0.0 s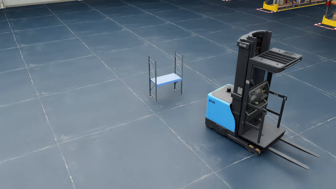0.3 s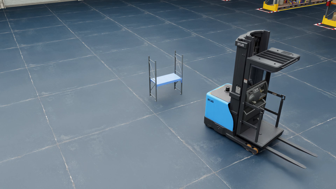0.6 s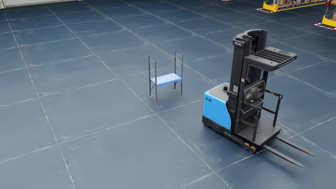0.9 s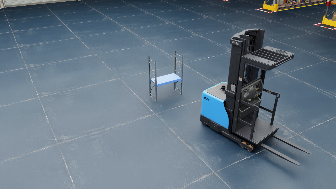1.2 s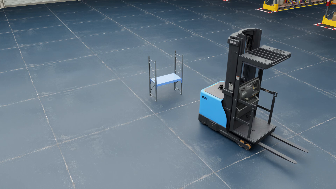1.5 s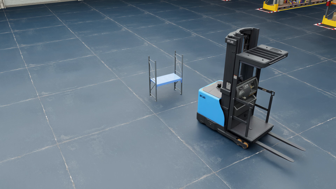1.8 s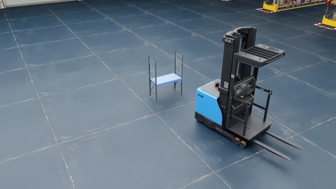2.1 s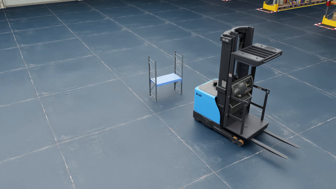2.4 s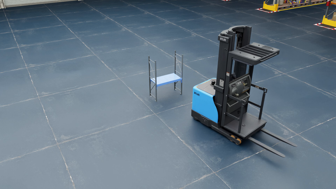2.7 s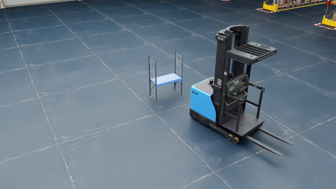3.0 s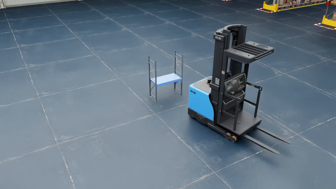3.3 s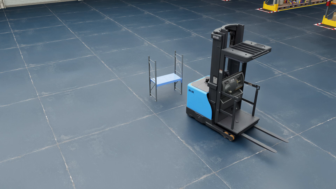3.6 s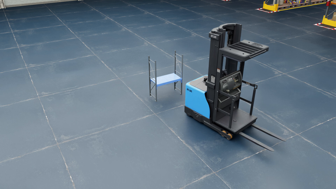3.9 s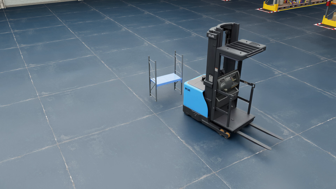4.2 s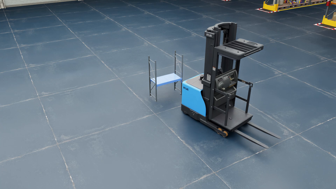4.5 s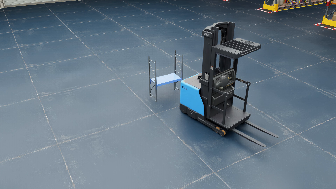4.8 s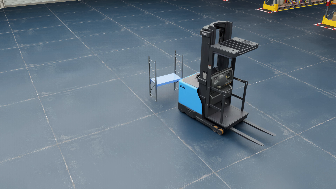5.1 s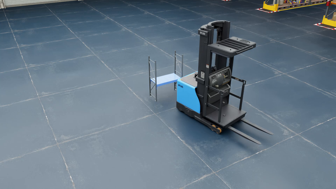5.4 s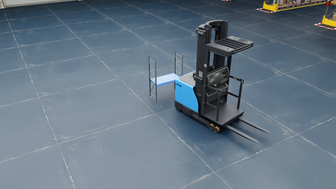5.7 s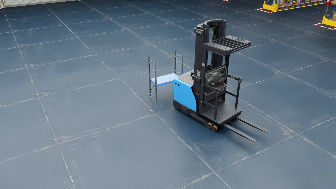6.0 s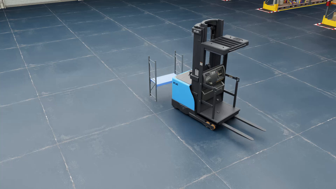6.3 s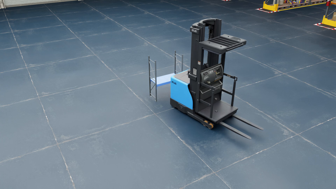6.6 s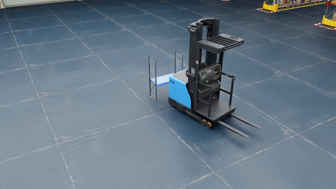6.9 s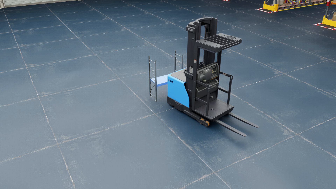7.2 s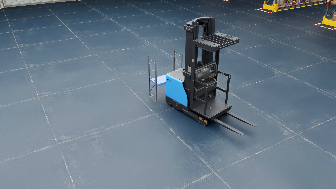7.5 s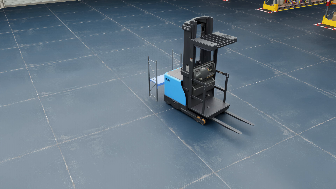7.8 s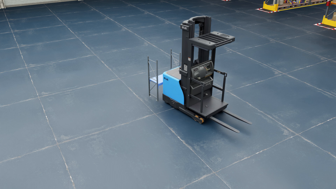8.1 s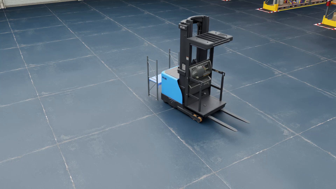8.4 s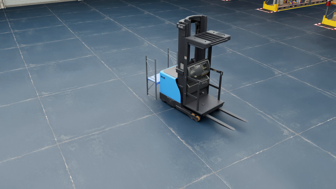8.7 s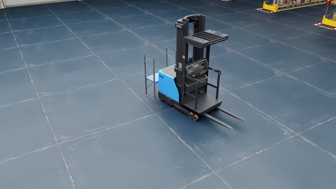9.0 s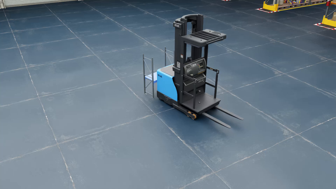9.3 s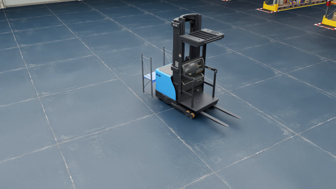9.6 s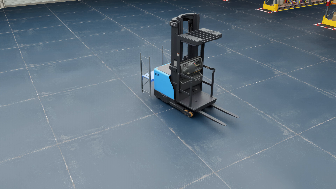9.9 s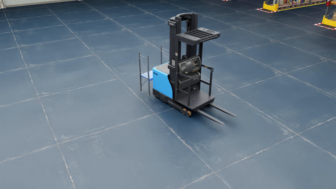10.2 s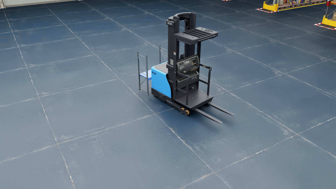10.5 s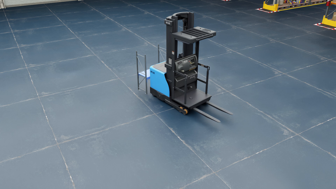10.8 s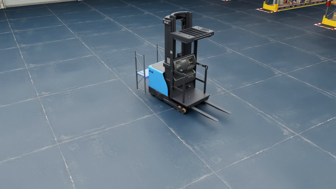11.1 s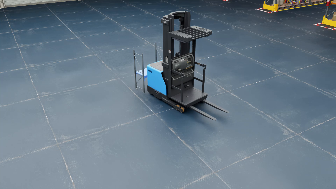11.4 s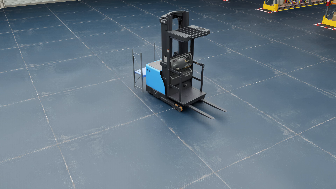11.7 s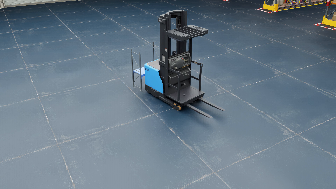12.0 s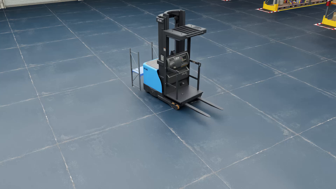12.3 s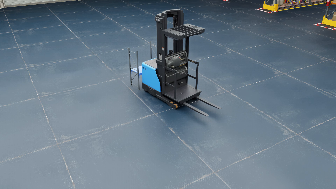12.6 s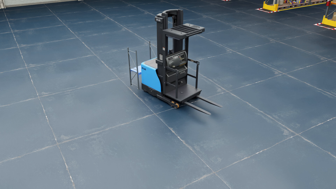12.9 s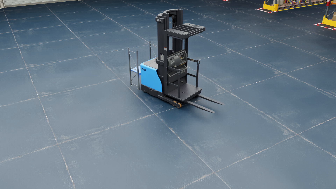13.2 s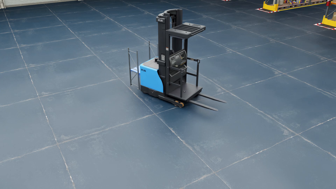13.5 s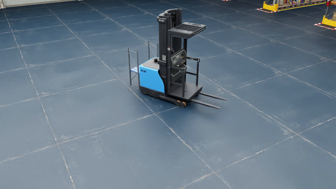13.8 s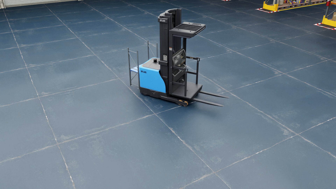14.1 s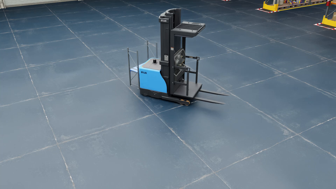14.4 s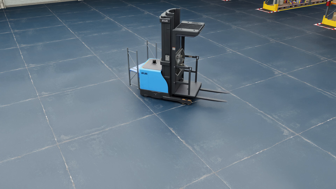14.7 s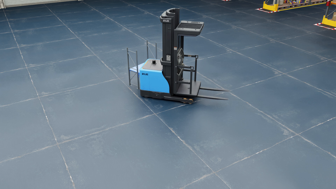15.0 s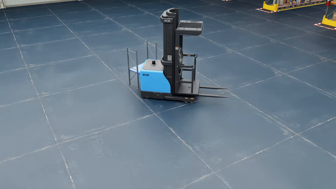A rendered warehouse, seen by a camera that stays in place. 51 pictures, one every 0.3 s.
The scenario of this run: A forklift runs into an object in its way.
